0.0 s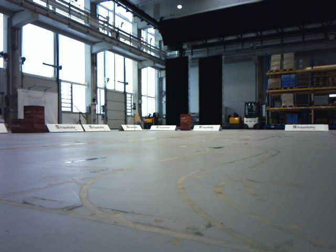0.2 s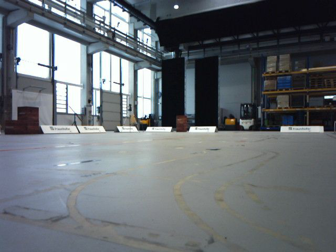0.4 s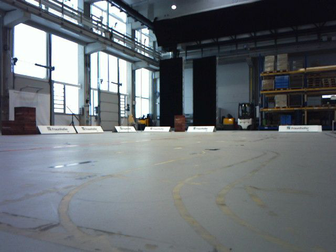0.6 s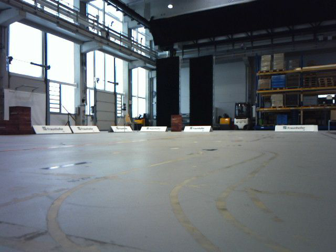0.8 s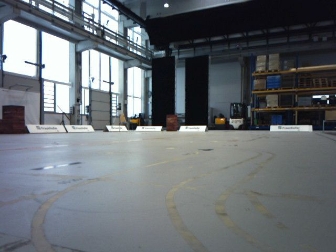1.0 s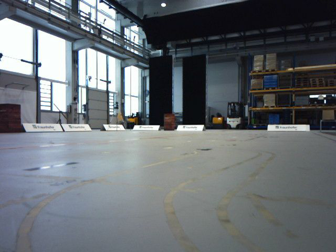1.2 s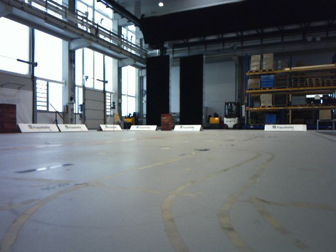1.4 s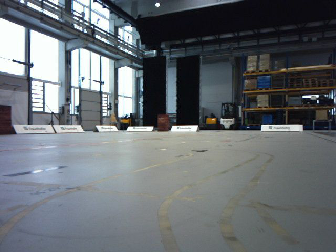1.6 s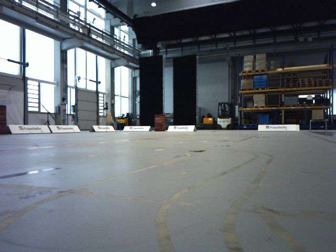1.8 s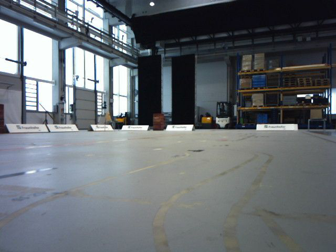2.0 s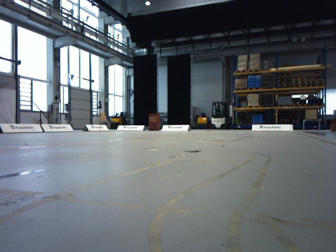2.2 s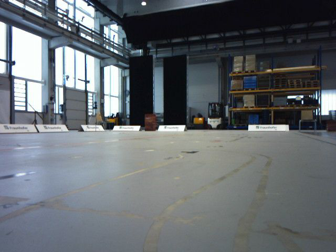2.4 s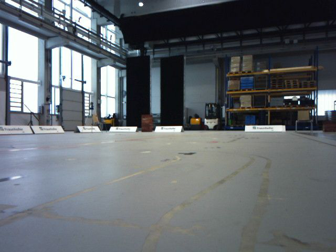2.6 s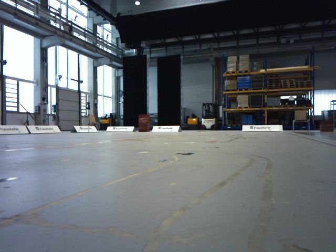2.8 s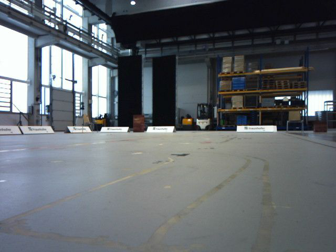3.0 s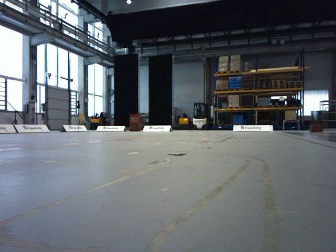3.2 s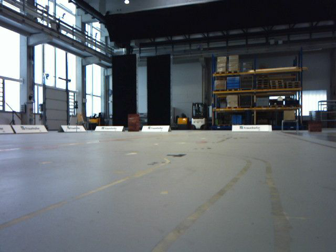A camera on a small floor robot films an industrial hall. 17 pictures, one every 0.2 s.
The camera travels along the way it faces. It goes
forward.
0.0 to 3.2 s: The scene slides to the left, as the camera pans about 10 degrees to its right. It travels forward, about 0.7 m, so what stands in front looms larger.
The film runs forward here.
